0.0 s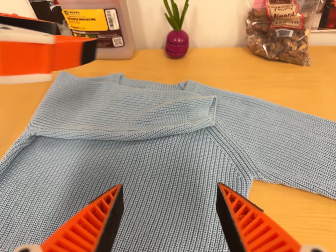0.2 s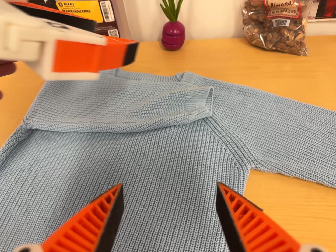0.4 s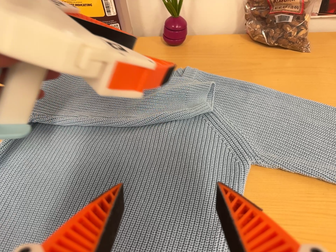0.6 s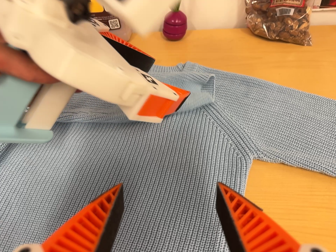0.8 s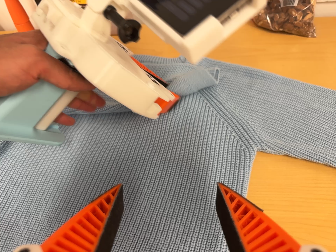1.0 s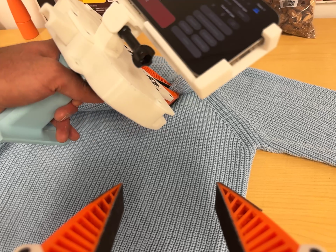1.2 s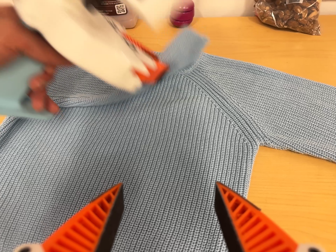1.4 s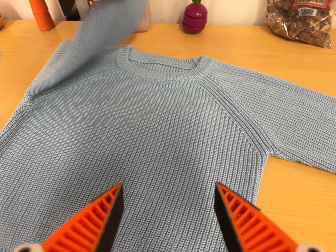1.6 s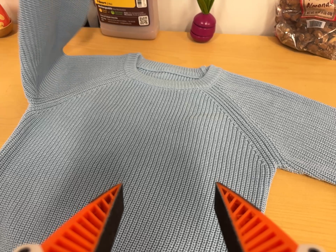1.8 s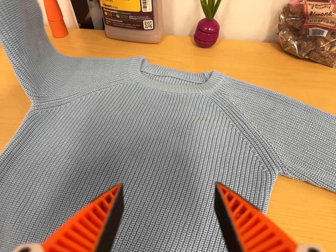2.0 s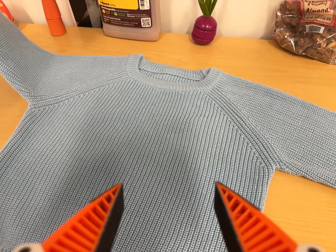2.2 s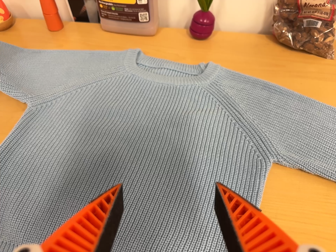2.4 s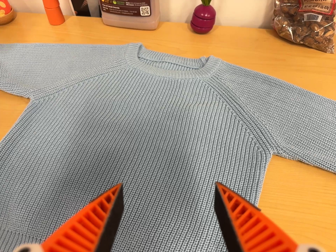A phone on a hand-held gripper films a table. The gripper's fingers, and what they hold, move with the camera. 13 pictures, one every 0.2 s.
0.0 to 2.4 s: The camera travels to its left, about 5 cm, so close, fixed things drift to the right.
The film runs backward here.
